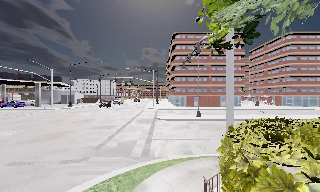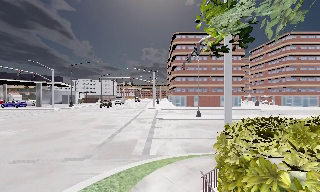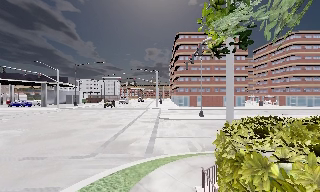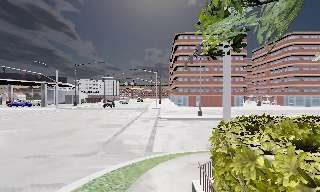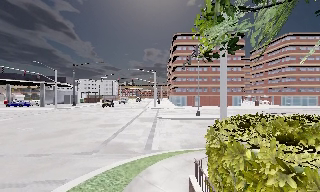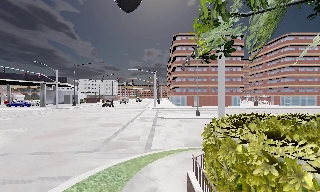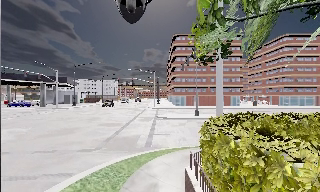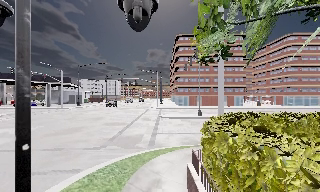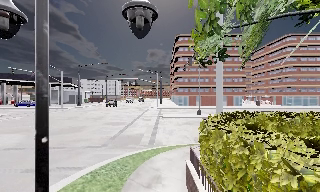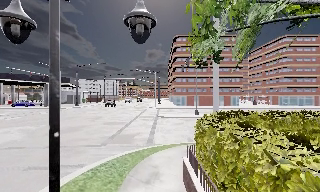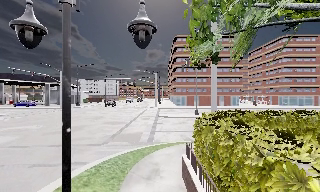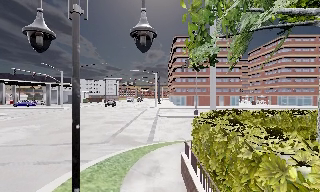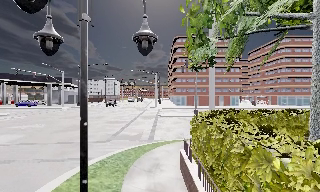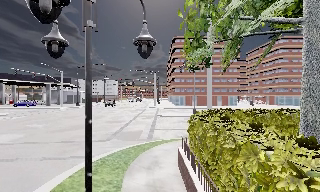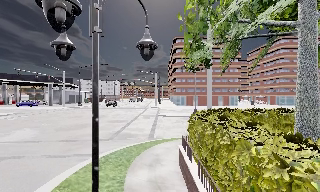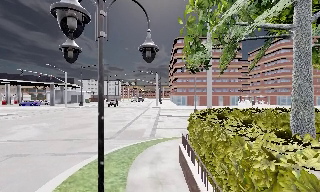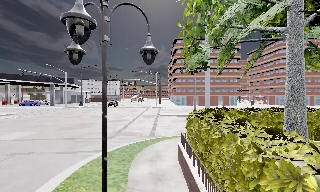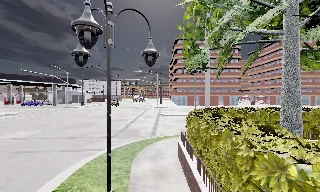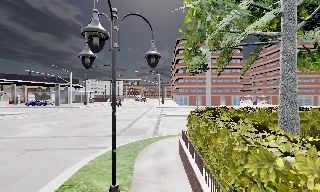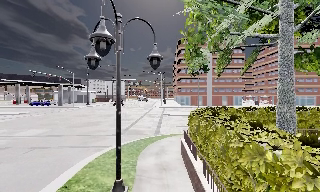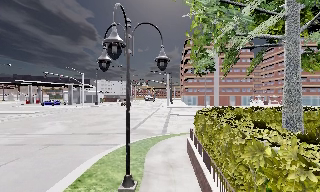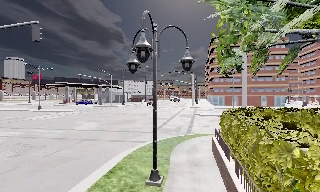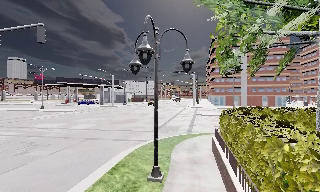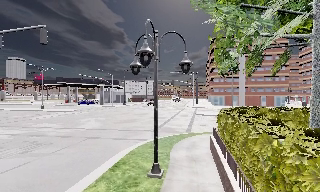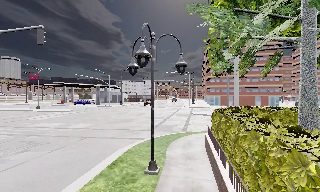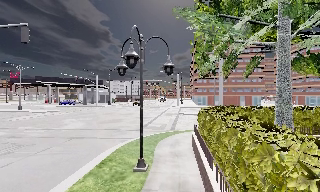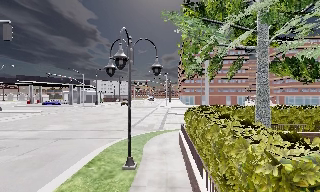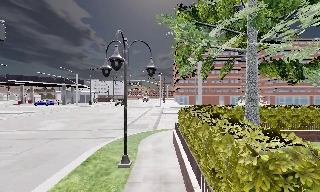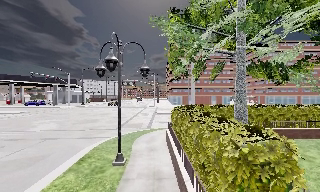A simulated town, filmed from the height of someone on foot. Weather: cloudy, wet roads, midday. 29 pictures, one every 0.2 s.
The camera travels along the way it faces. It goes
backward.
0.0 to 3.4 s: The camera travels backward, about 4 m, so what stands in front gets smaller.
3.4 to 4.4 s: The scene slides to the right, as the camera pans about 15 degrees to its left. It travels backward, about 1 m, so what stands in front gets smaller.
4.4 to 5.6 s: The camera swings to its right by about 15 degrees, and the scene slides to the left. It travels backward, about 1.5 m, so what stands in front gets smaller.
The film runs backward here.
